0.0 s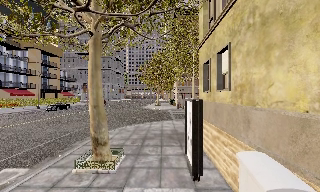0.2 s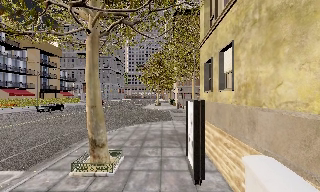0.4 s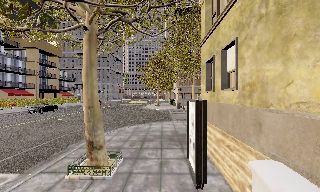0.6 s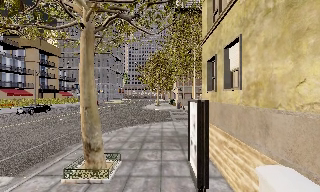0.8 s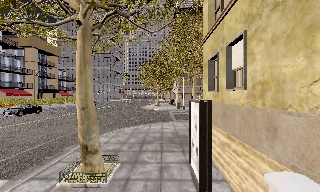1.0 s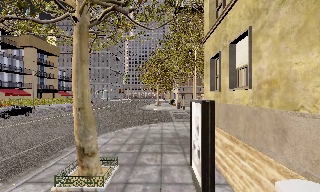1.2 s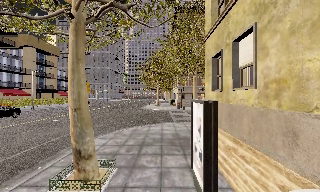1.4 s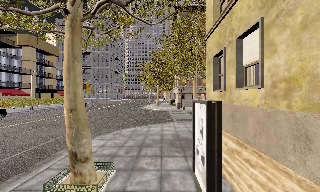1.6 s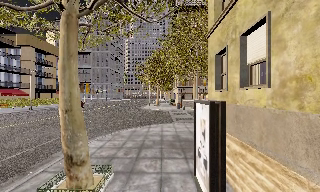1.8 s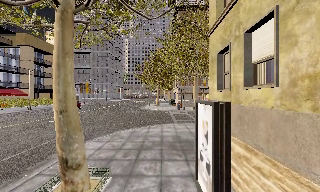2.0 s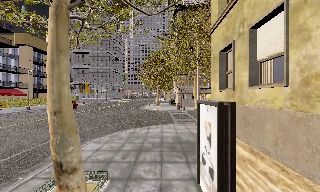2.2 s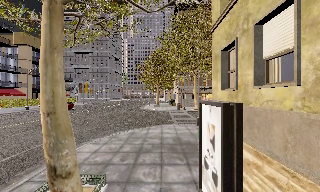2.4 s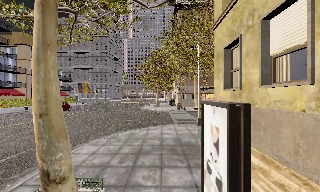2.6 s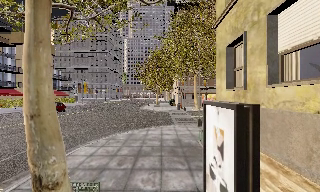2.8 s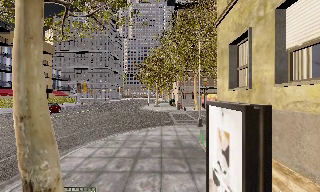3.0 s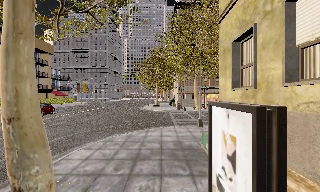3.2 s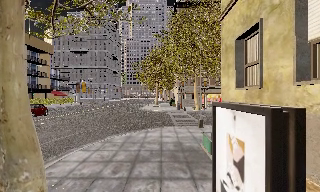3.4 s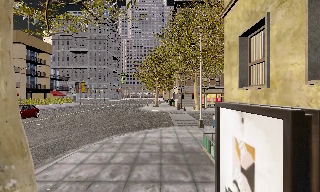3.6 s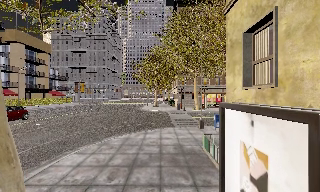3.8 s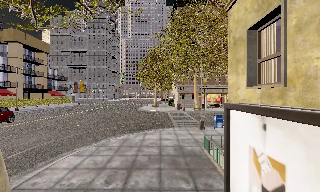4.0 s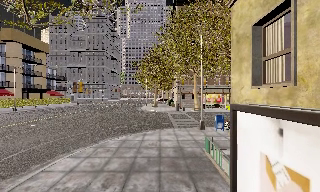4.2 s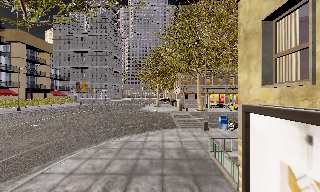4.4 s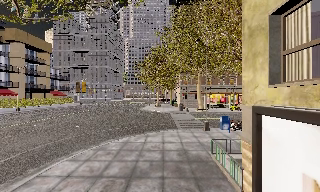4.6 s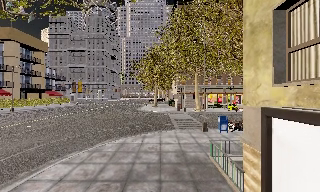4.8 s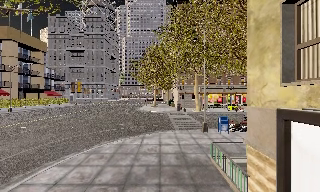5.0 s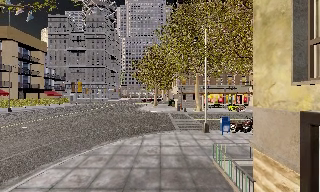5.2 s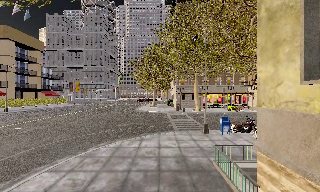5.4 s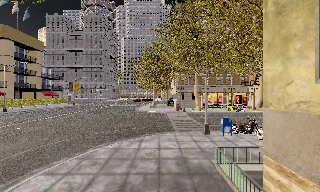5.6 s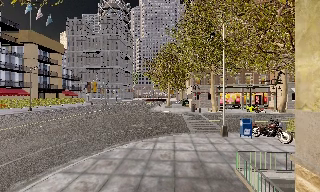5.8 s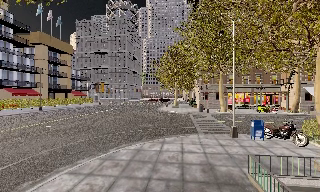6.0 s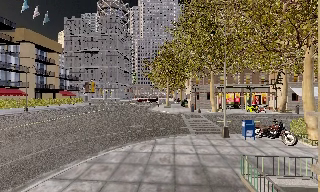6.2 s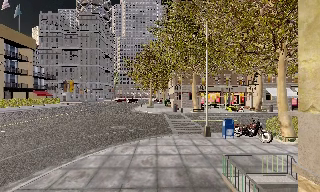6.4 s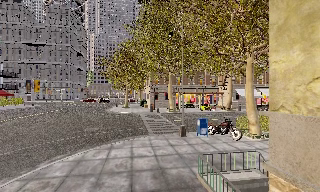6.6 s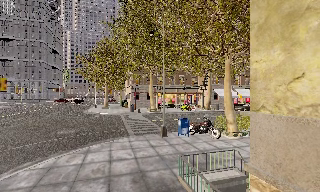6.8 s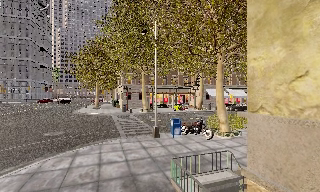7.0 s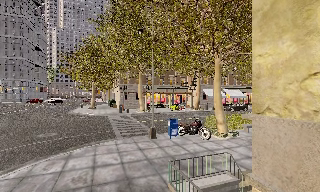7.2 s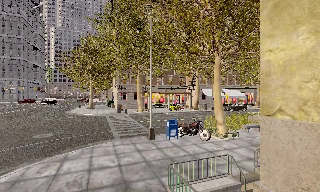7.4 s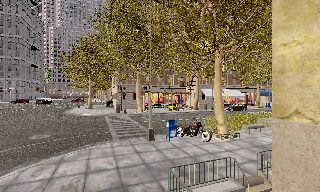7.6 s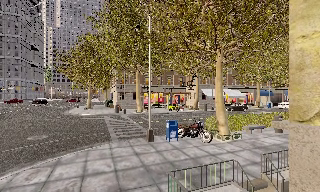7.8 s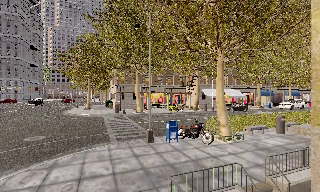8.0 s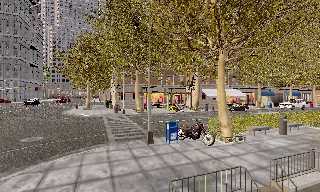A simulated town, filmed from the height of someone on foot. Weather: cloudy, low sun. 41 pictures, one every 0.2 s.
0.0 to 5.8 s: The camera travels forward, about 6 m, so what stands in front looms larger.
5.8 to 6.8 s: The camera swings to its right by about 25 degrees, and the scene slides to the left. It travels forward, about 1 m, so what stands in front looms larger.
6.8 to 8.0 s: The camera travels forward, about 1 m, so what stands in front looms larger.
The film runs forward here.
